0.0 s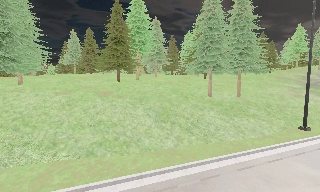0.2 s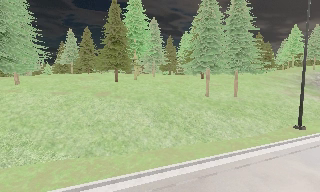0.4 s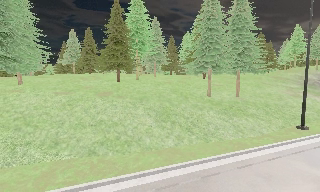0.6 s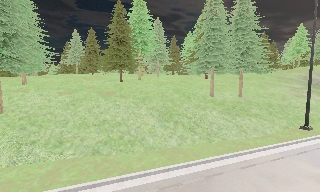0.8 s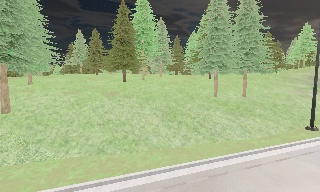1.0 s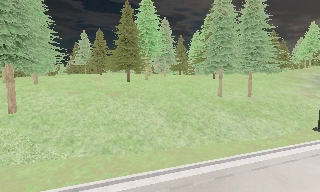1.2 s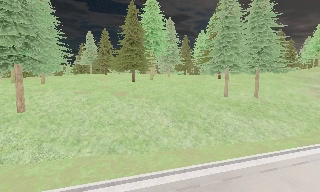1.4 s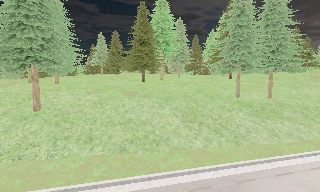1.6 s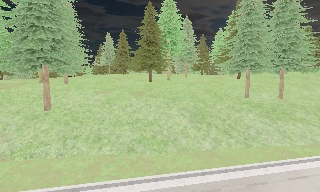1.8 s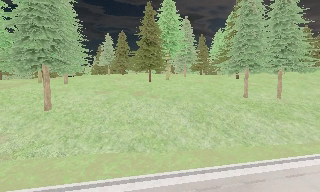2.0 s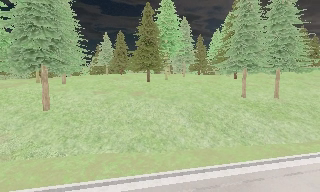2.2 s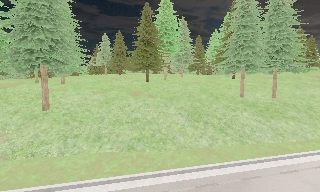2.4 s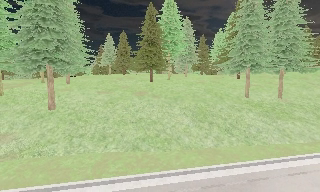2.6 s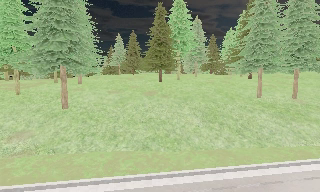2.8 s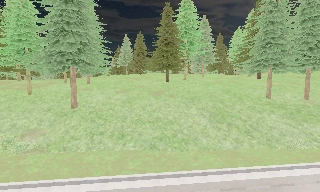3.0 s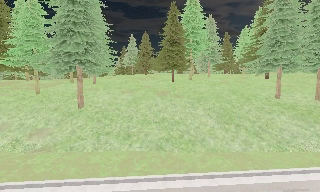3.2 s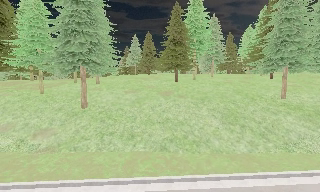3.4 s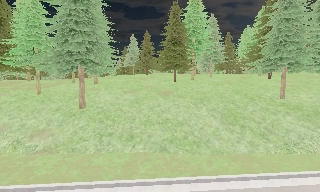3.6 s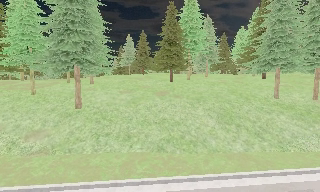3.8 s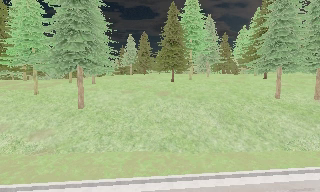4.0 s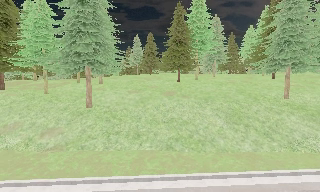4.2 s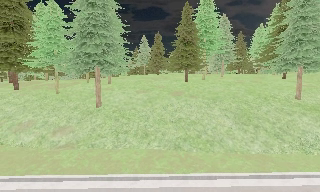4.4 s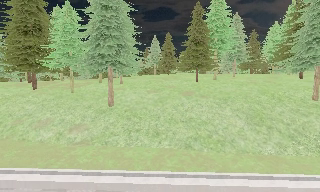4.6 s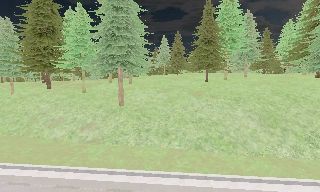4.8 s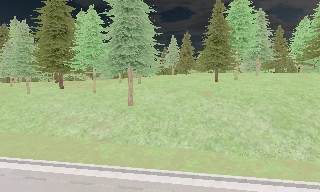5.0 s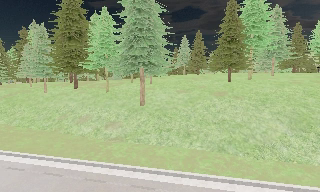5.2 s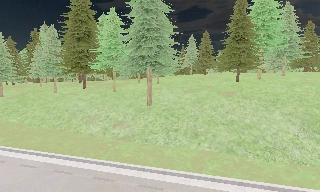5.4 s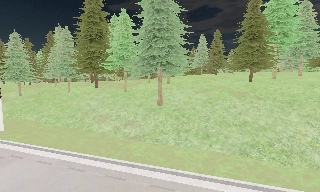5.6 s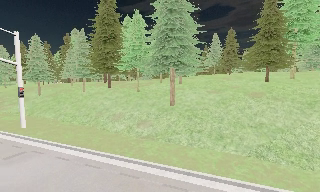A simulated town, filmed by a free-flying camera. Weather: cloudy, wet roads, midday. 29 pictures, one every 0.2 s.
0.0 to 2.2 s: The camera travels to its left, about 1 m, so close, fixed things drift to the right.
2.2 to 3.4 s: The camera travels to its left, about 0.5 m, so close, fixed things drift to the right.
3.4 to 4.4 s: The camera travels backward, about 0.5 m, so what stands in front gets smaller.
4.4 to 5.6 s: The camera swings to its left by about 20 degrees, and the scene slides to the right.
The film runs forward here.
